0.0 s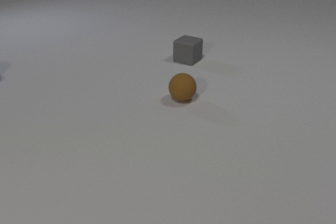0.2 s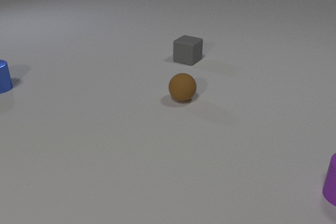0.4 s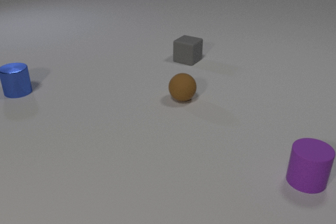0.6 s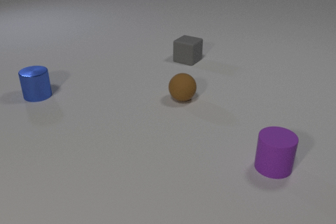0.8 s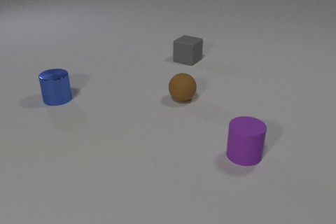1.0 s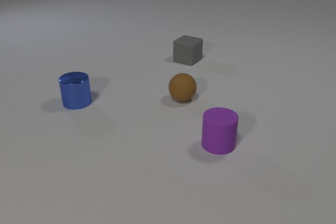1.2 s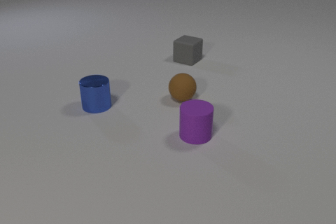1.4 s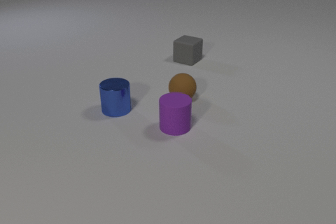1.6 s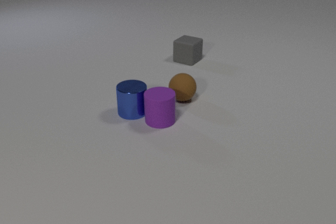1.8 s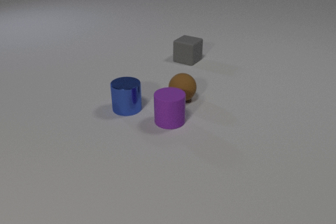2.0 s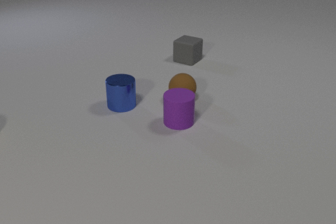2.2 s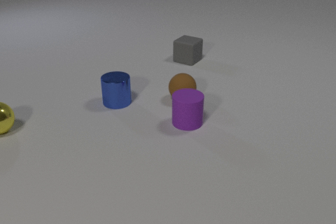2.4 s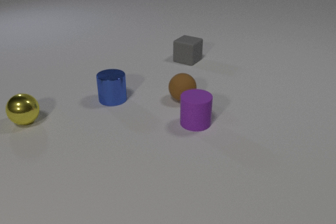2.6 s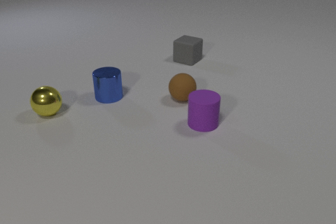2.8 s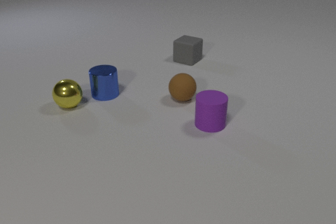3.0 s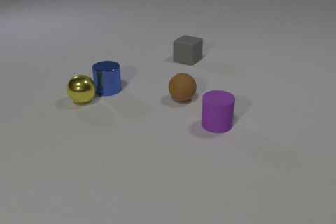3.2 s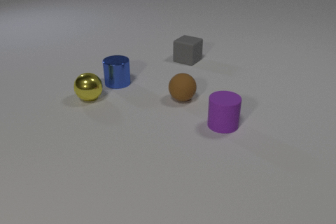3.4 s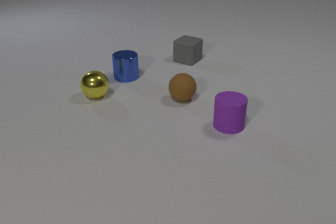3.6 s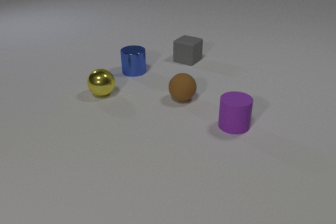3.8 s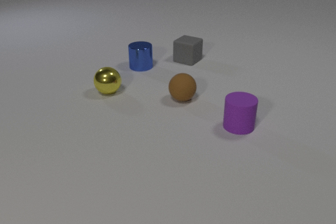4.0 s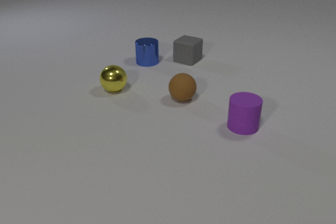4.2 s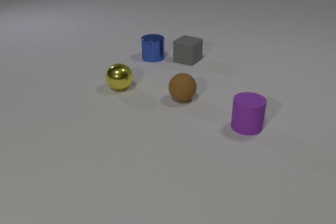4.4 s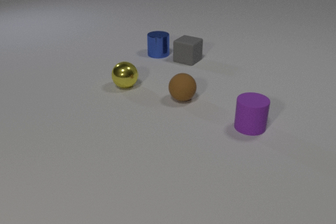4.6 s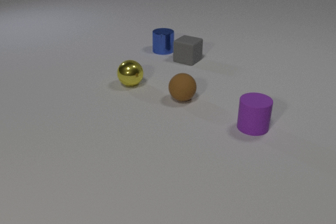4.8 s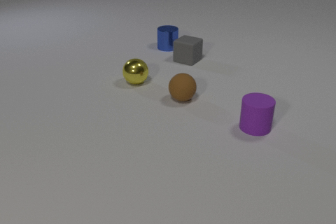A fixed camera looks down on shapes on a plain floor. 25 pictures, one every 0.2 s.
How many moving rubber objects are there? 1.
How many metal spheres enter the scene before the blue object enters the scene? 0.
What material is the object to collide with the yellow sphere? metal.
0.0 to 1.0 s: The blue metal cylinder comes in at the left edge, slides to the right and toward the camera. The purple rubber cylinder comes in at the right edge, slides to the left.
1.0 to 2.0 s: The blue metal cylinder slides to the right. The purple rubber cylinder slides to the left and away from the camera. The blue metal cylinder and the purple rubber cylinder collide.
2.0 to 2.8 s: The blue metal cylinder slides away from the camera and to the left. The purple rubber cylinder slides to the right. The yellow metal sphere comes in at the left edge, rolls to the right and away from the camera.
2.8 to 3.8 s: The blue metal cylinder slides away from the camera and to the right. The purple rubber cylinder slides to the right. The yellow metal sphere rolls to the right and away from the camera. The blue metal cylinder and the yellow metal sphere collide.
3.8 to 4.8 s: The blue metal cylinder slides away from the camera and to the right. The purple rubber cylinder slides to the right. The yellow metal sphere rolls to the right and away from the camera.
